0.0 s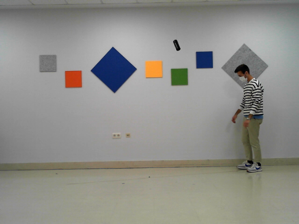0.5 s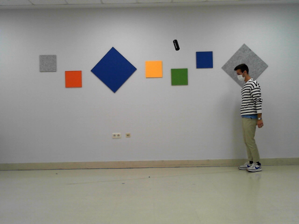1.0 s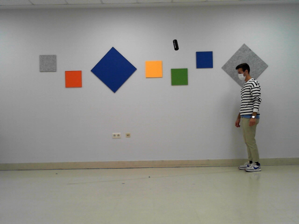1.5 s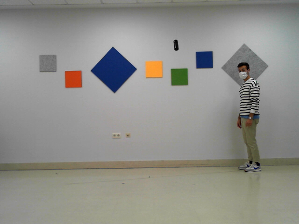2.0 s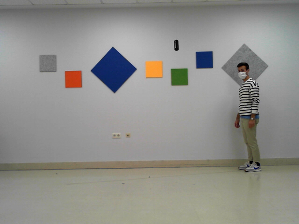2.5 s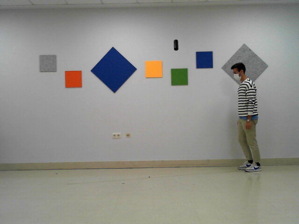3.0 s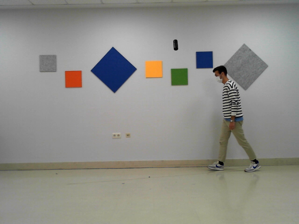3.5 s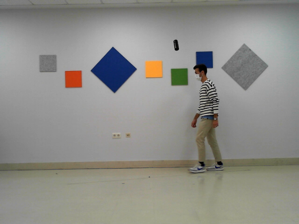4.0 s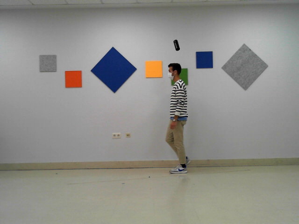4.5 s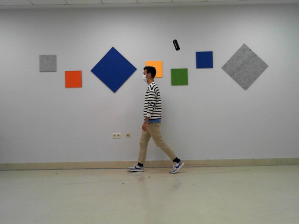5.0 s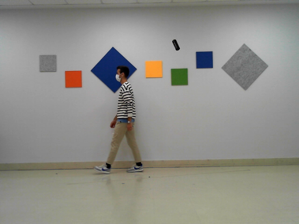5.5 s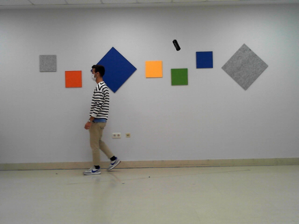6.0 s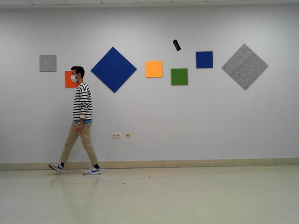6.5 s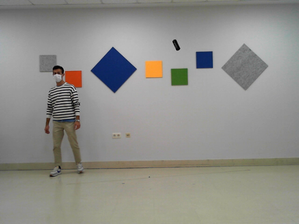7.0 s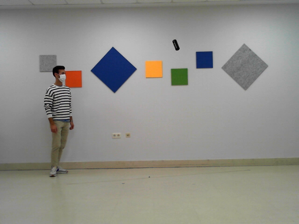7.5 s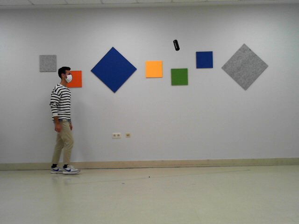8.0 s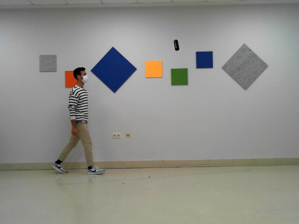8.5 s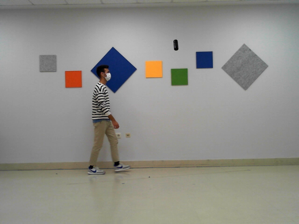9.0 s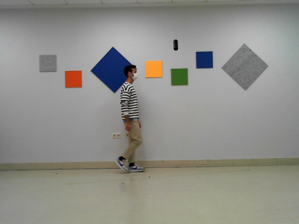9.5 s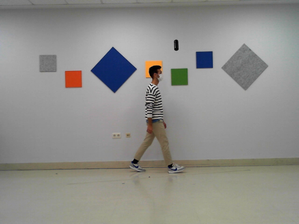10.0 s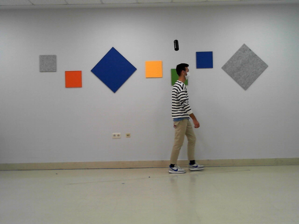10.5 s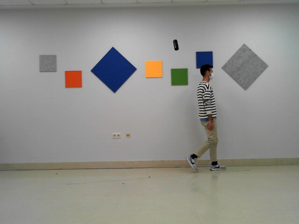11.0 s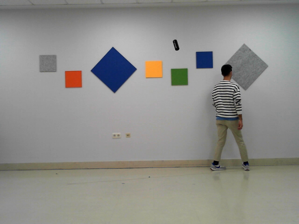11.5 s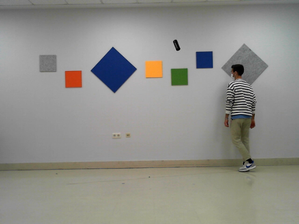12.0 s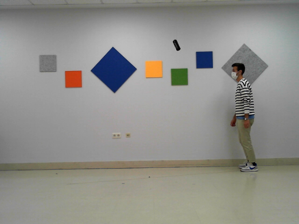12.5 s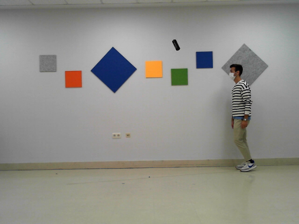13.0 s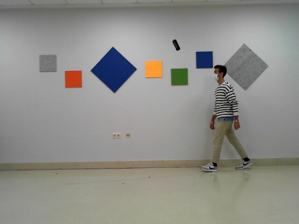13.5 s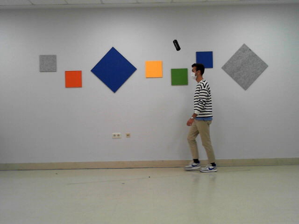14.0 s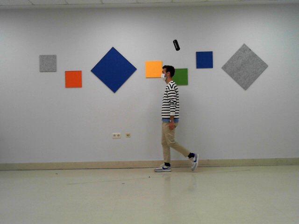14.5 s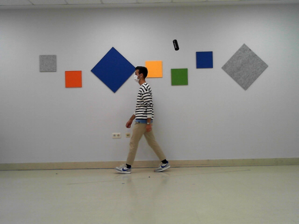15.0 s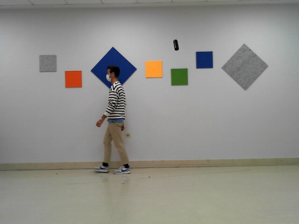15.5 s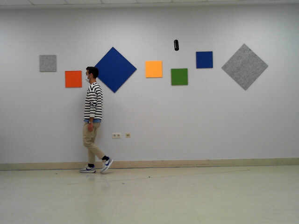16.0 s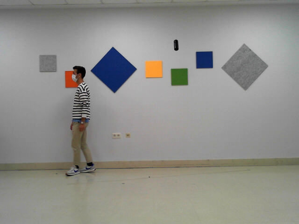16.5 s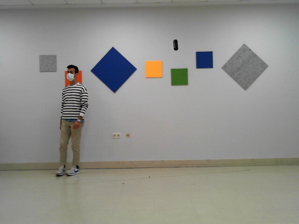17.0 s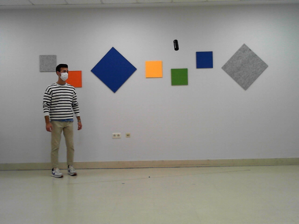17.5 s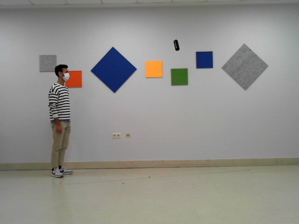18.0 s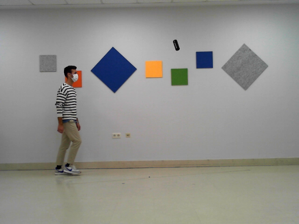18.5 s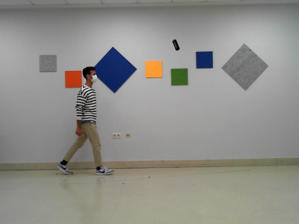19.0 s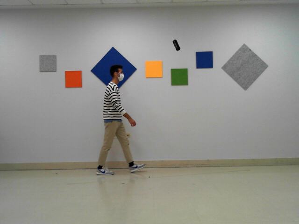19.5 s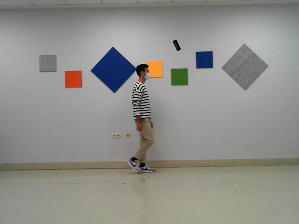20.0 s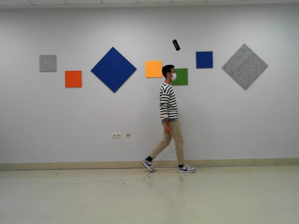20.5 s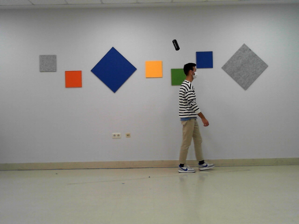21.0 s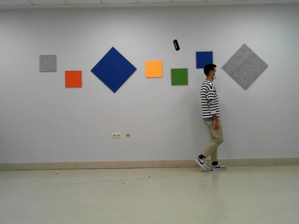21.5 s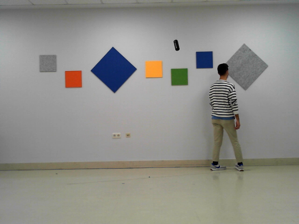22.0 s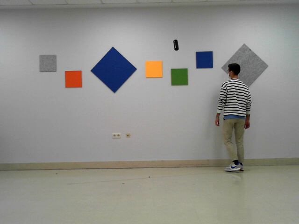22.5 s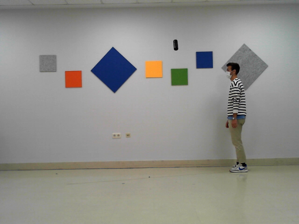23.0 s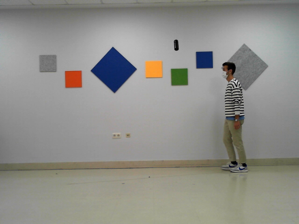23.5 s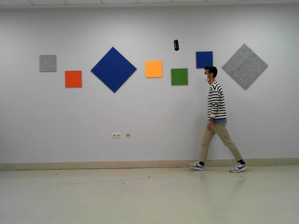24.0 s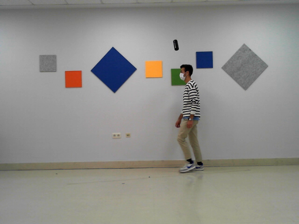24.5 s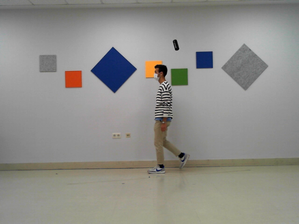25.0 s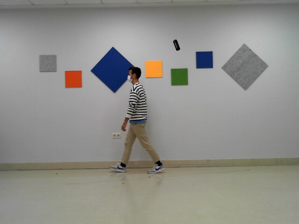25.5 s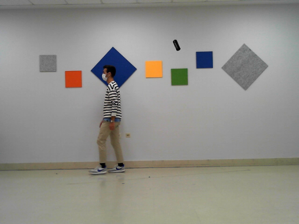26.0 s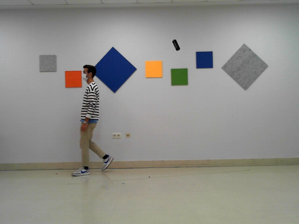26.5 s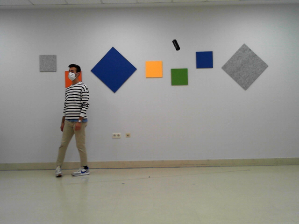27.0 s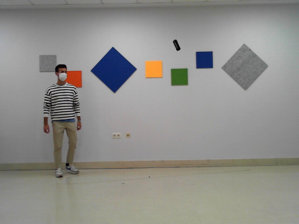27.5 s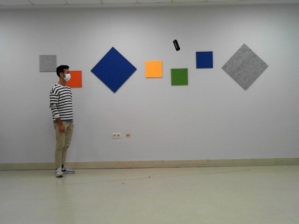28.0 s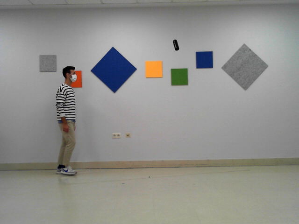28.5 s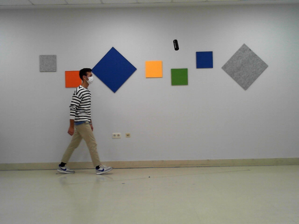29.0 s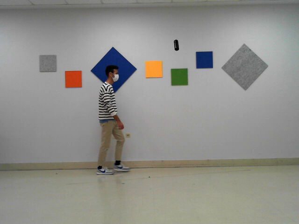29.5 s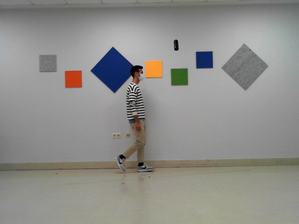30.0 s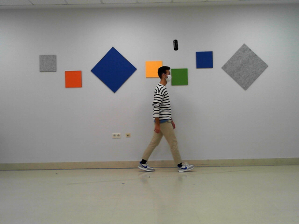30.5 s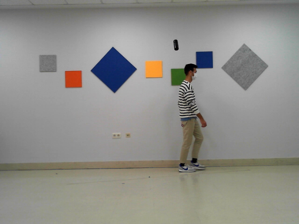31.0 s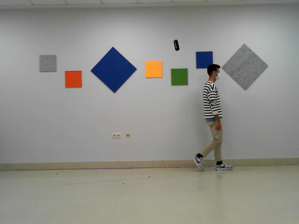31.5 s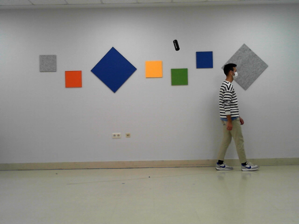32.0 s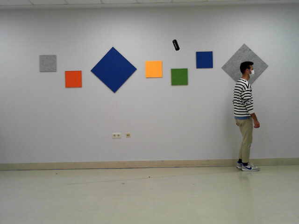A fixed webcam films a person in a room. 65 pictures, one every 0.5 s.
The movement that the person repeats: Walk forward.
